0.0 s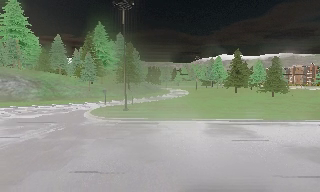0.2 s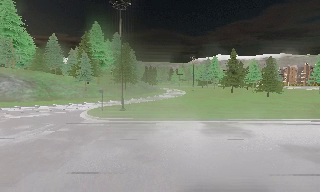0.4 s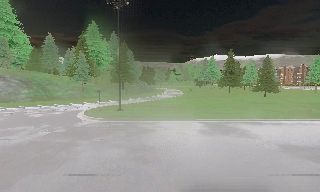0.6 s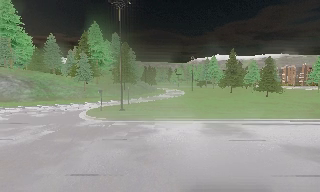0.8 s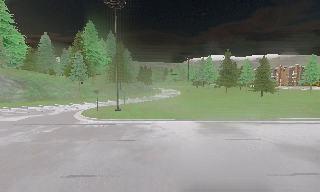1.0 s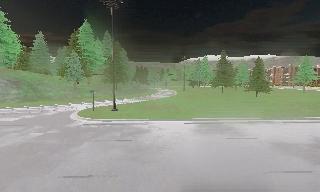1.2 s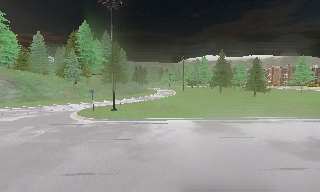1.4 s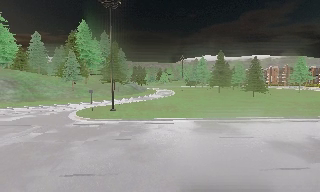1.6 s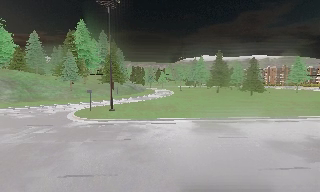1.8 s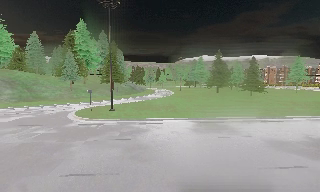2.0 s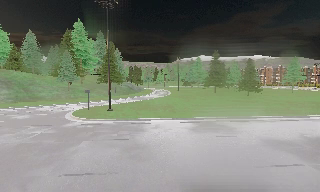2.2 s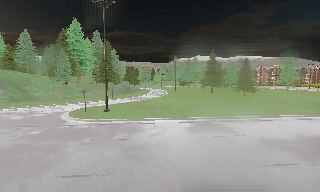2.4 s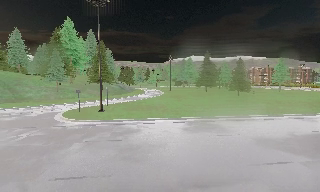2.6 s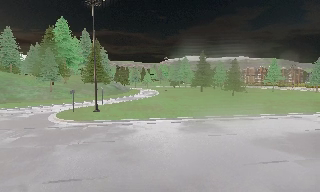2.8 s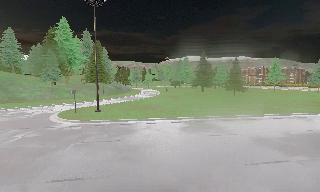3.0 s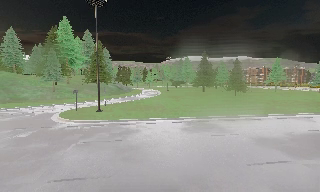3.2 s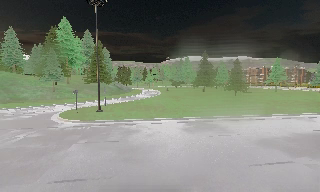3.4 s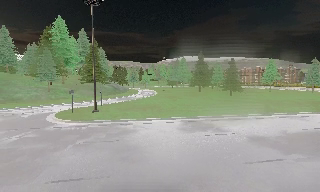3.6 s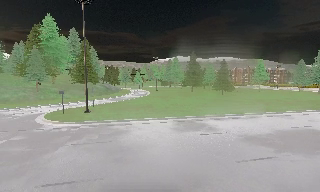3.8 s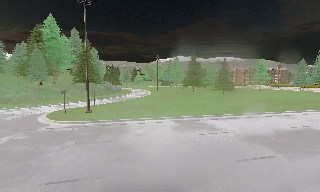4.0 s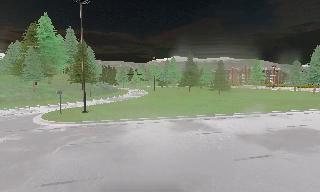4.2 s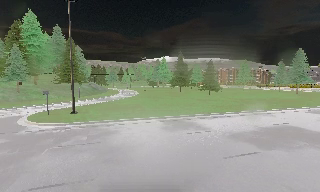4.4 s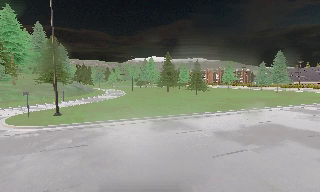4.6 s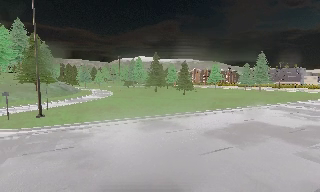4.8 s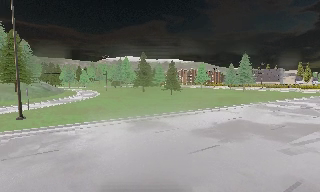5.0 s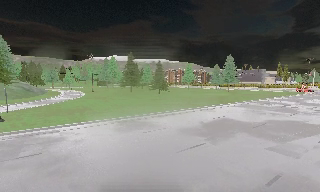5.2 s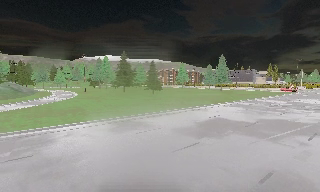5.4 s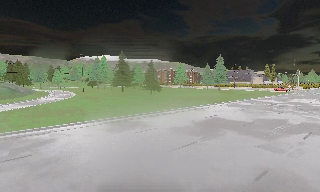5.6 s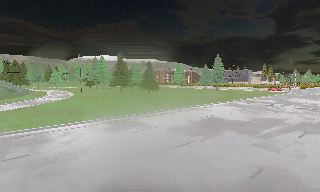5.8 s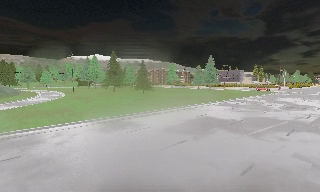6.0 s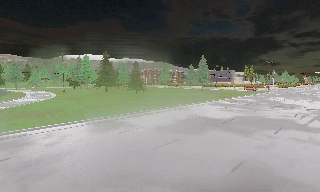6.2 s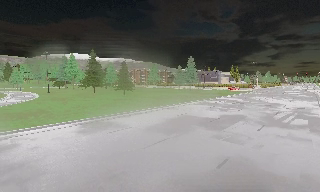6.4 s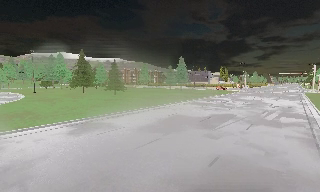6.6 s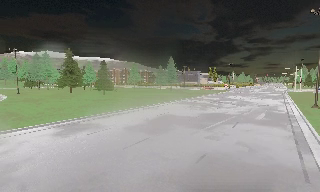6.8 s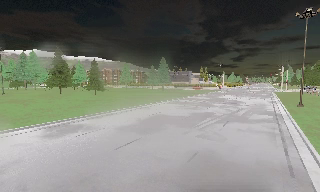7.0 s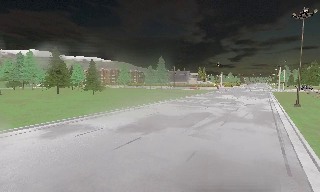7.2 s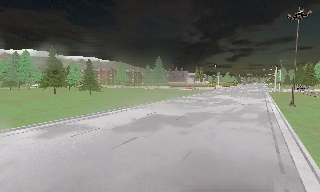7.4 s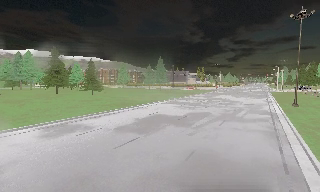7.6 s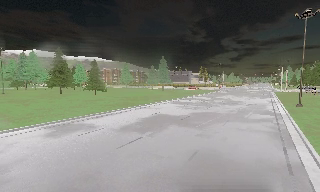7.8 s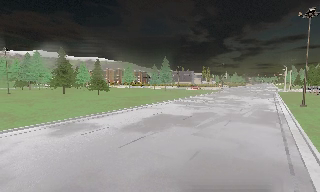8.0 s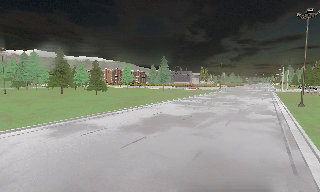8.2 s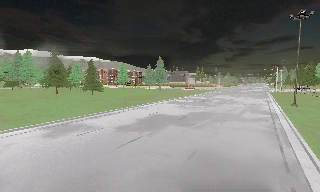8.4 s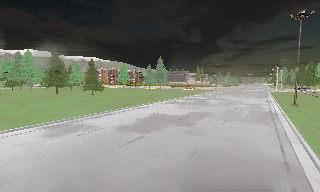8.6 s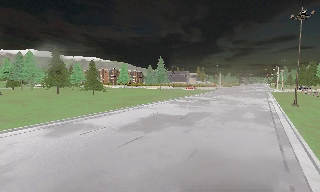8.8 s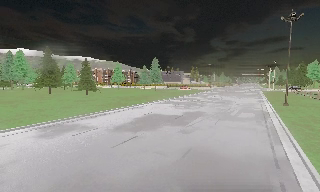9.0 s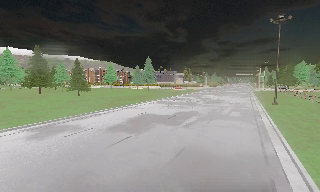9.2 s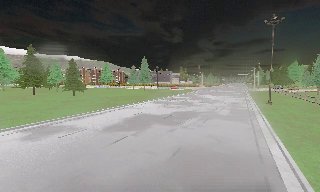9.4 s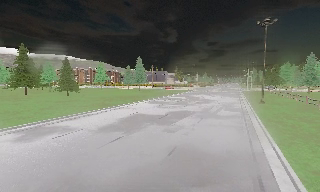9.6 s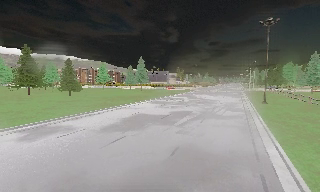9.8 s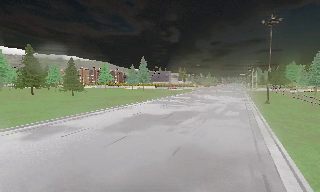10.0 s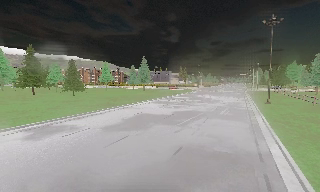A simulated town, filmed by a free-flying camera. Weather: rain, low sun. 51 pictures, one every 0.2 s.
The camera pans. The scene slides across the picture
to the left.
The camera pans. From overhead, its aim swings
clockwise.
0.0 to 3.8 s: The camera pans to its right, which is clockwise from overhead, by about 15 degrees. It travels to its left, about 1 m.
3.8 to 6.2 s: The scene slides to the left, as the camera pans about 35 degrees to its right.
6.2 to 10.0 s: The camera swings to its right by about 15 degrees, and the scene slides to the left. It travels backward, about 1 m, so what stands in front gets smaller.
The film runs backward here.
